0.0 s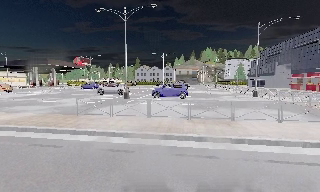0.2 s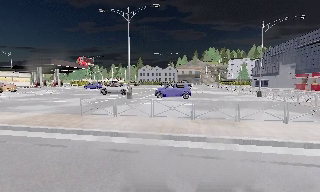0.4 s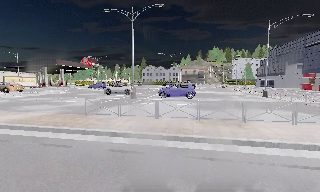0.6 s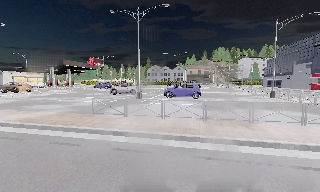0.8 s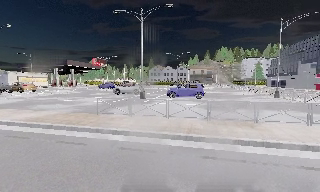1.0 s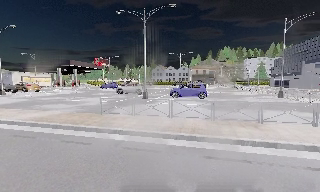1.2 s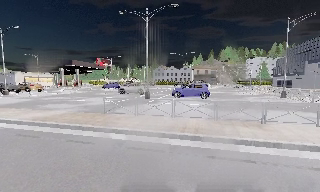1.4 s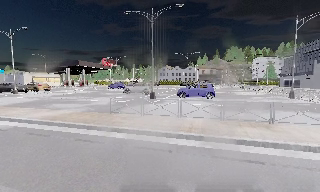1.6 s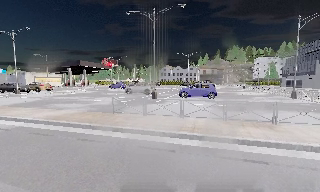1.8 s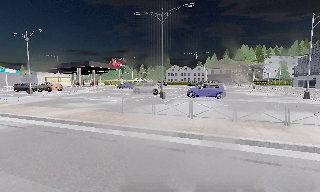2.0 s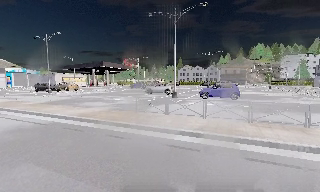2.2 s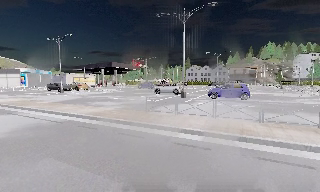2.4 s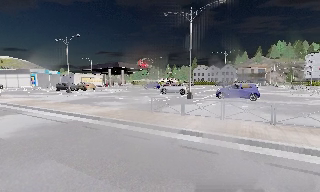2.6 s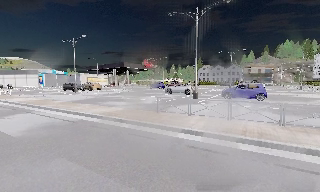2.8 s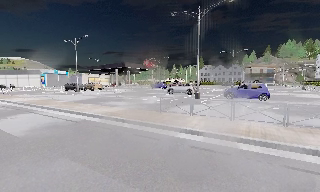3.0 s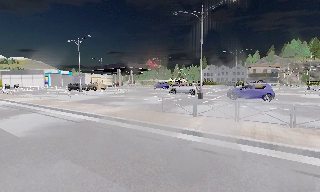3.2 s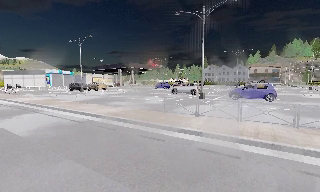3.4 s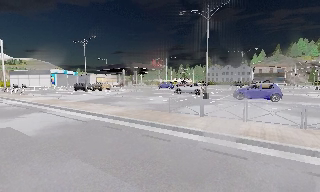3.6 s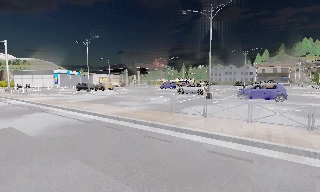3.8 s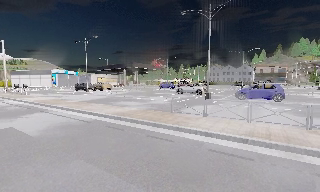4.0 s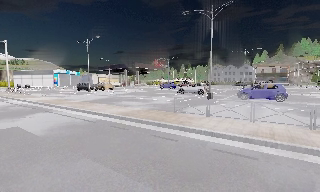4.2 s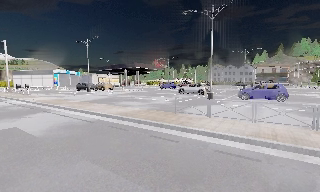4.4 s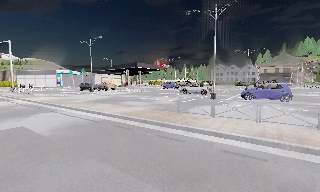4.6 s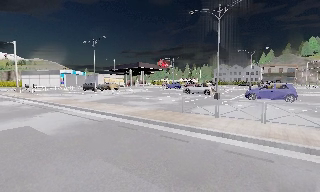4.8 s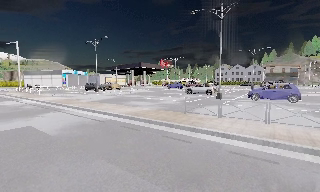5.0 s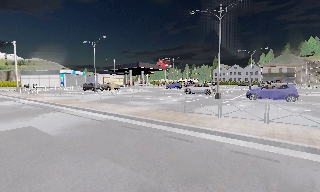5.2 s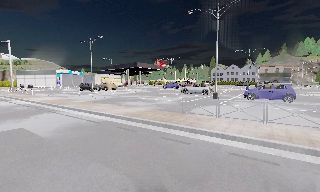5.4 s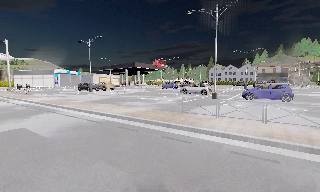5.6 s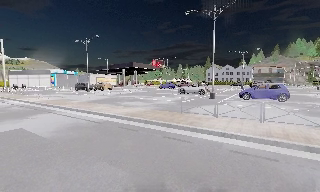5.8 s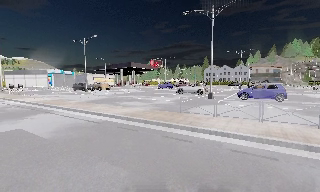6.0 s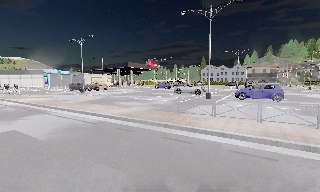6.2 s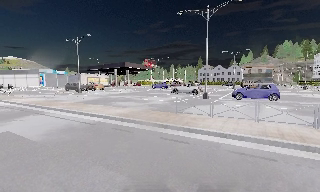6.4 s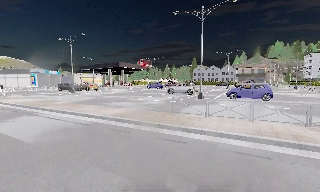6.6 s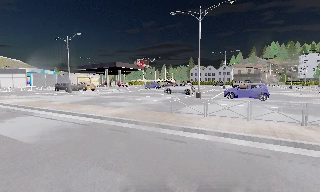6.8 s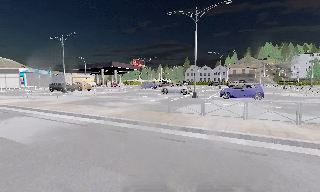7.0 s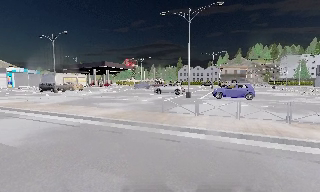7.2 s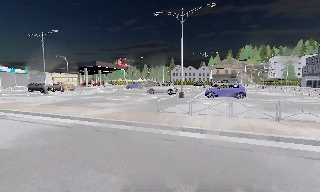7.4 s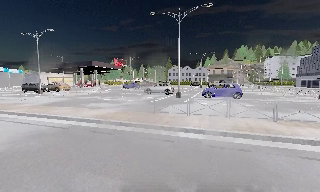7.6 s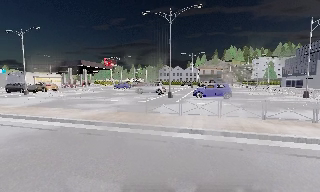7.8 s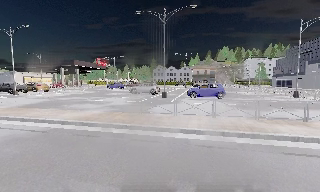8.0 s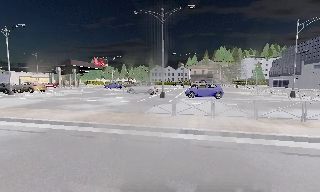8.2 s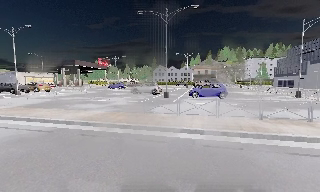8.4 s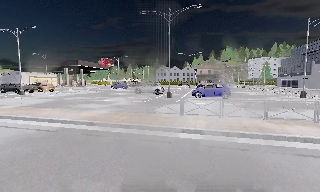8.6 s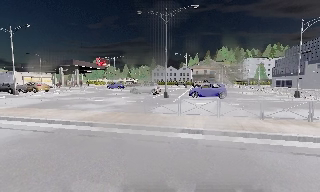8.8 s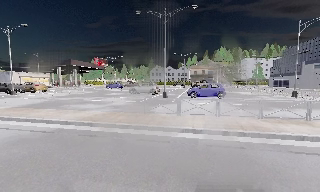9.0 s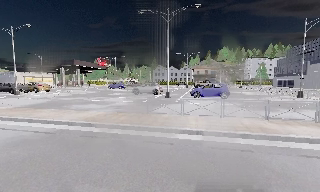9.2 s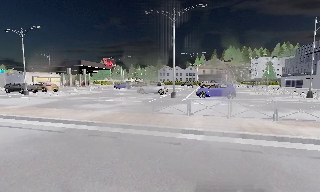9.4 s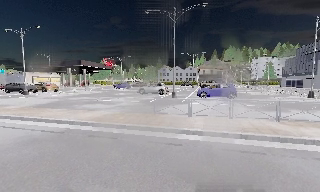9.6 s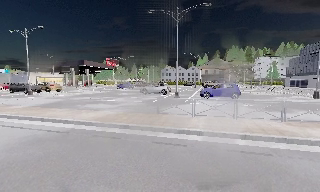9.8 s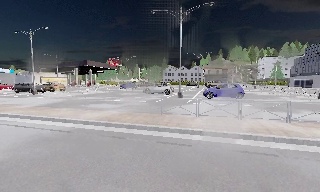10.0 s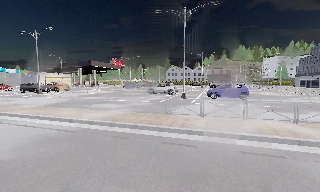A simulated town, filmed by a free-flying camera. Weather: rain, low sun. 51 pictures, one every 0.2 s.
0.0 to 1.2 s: The camera shifts only a little, or ends up much as it began.
1.2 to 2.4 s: The scene slides to the right, as the camera pans about 15 degrees to its left.
2.4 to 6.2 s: The camera travels to its left, about 1 m, so close, fixed things drift to the right.
6.2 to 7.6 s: The scene slides to the left, as the camera pans about 15 degrees to its right.
7.6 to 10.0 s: The camera travels to its left, about 0.5 m, so close, fixed things drift to the right.
The film runs backward here.
